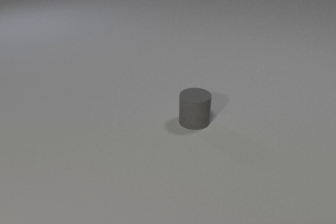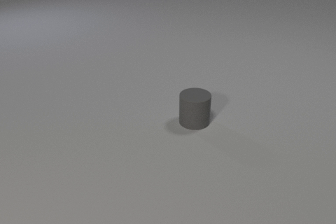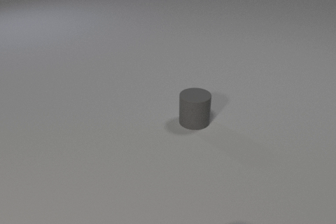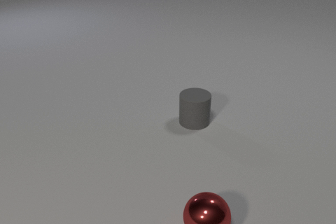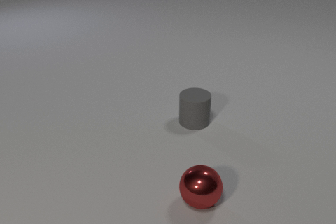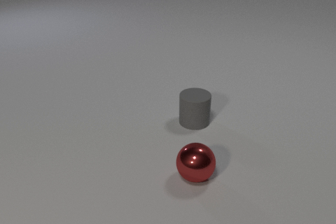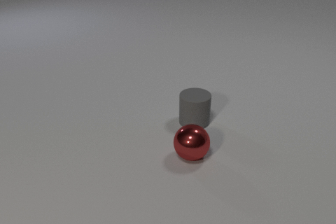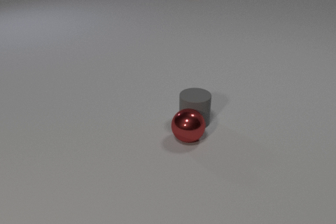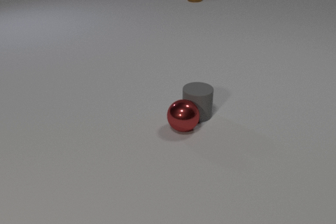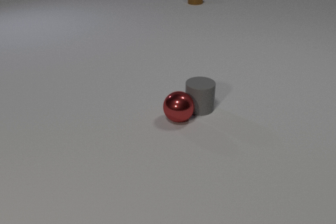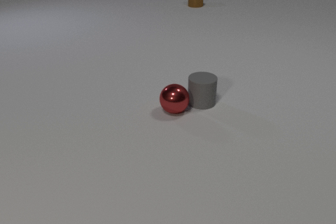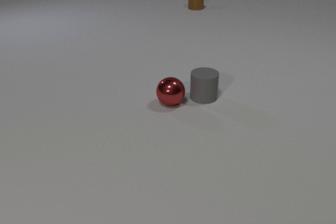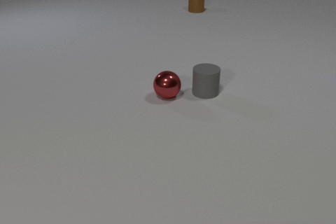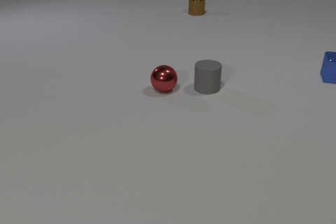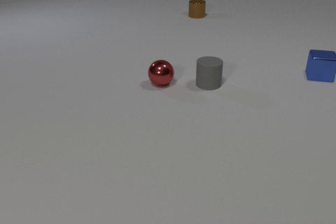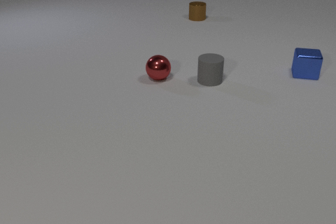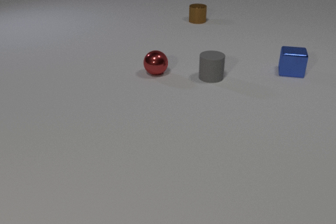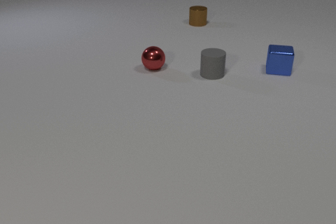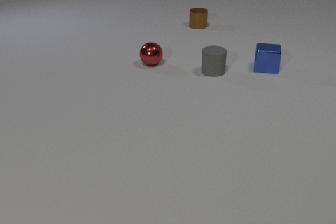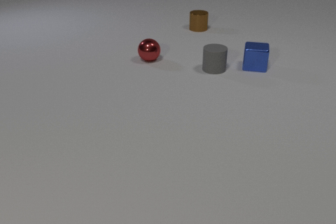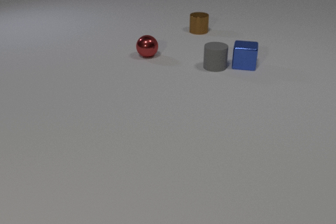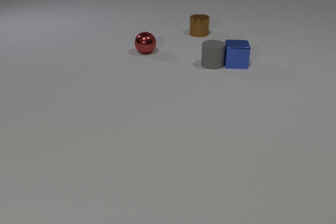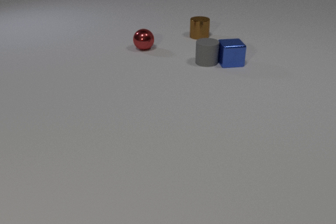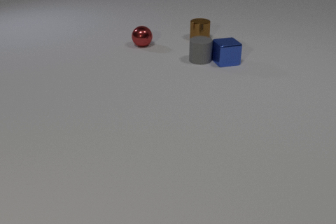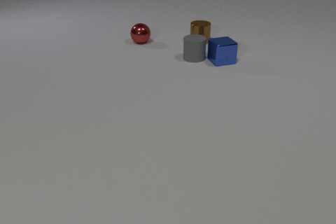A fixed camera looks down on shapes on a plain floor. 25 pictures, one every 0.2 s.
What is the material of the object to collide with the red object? rubber.
How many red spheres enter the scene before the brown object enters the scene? 1.
How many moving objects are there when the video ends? 4.
0.0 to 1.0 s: The red metal sphere comes in at the bottom edge, rolls away from the camera.
1.0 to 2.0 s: The red metal sphere rolls away from the camera. The gray rubber cylinder slides away from the camera. The brown metal cylinder comes in at the top edge, slides toward the camera. The red metal sphere and the gray rubber cylinder collide.
2.0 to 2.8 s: The red metal sphere rolls away from the camera. The gray rubber cylinder slides away from the camera. The blue metal cube comes in at the right edge, slides to the left. The brown metal cylinder slides toward the camera.
2.8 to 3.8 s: The red metal sphere rolls away from the camera. The gray rubber cylinder slides away from the camera. The blue metal cube slides to the left. The brown metal cylinder slides toward the camera.
3.8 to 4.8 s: The red metal sphere rolls away from the camera. The gray rubber cylinder slides away from the camera and to the left. The blue metal cube slides to the left, spins so that its near face slides to the right, counterclockwise seen from above. The brown metal cylinder slides toward the camera. The gray rubber cylinder and the blue metal cube collide.
